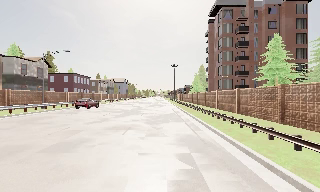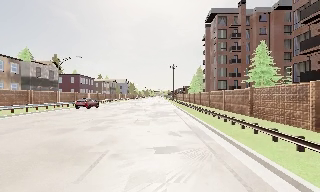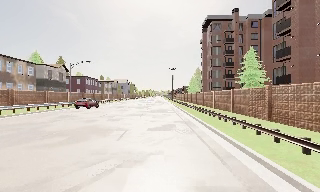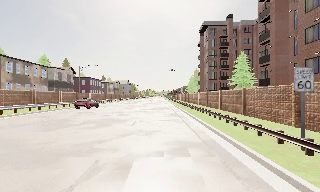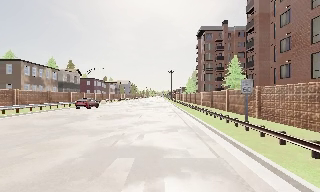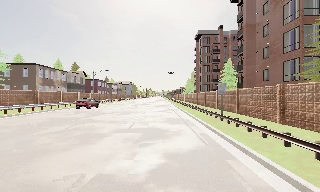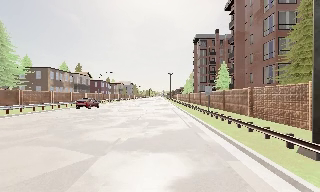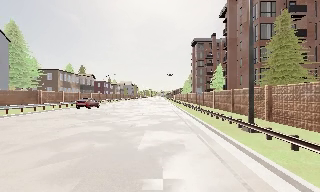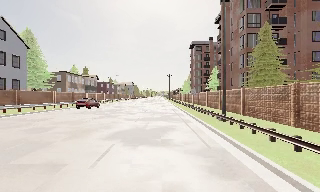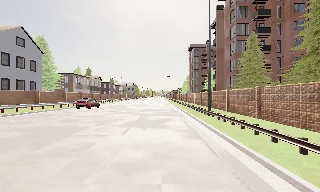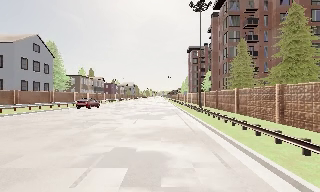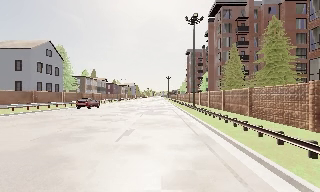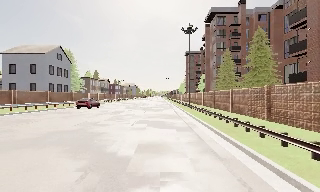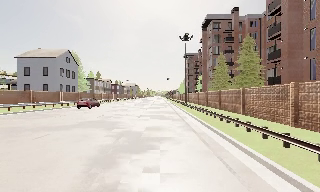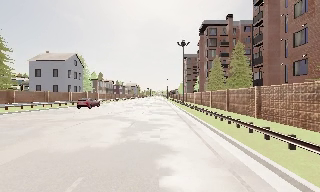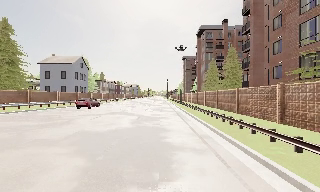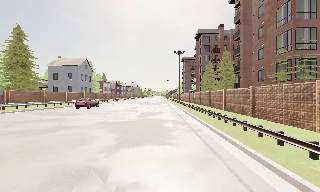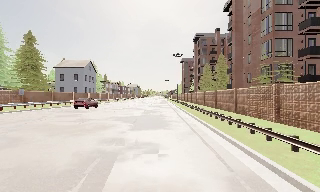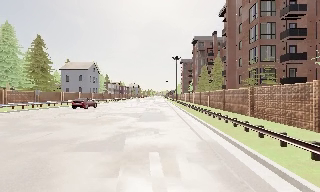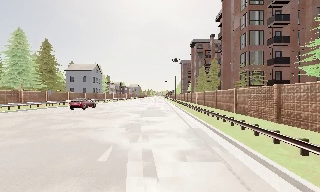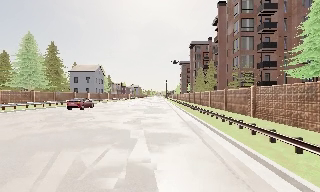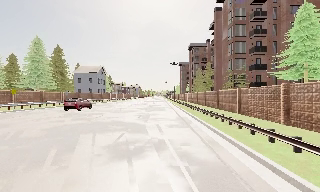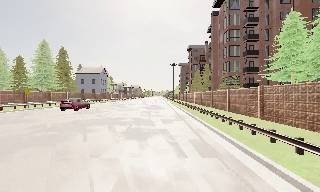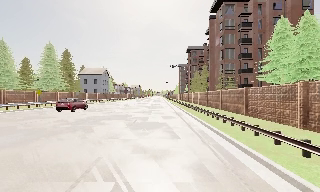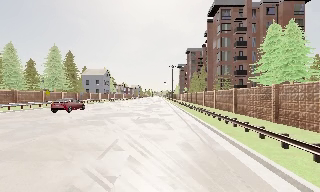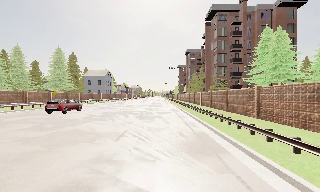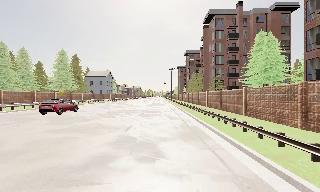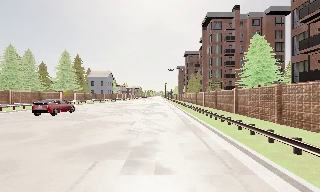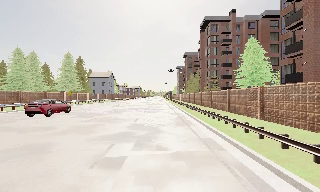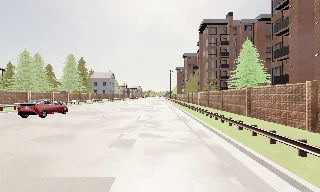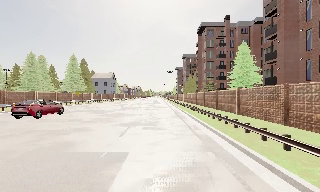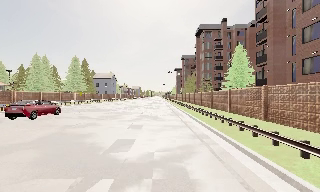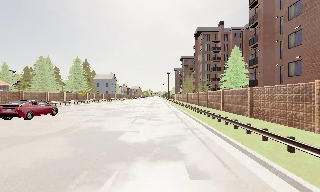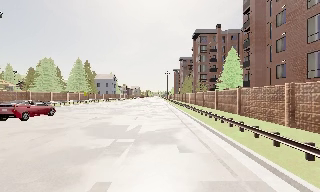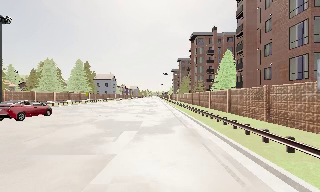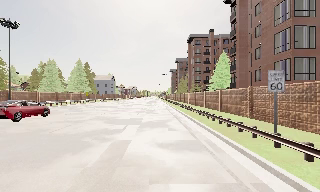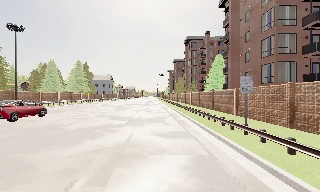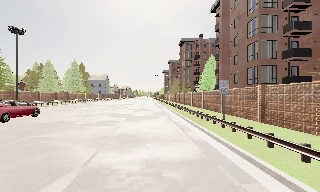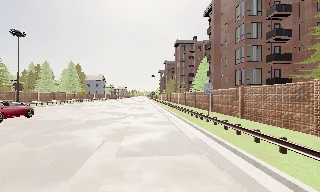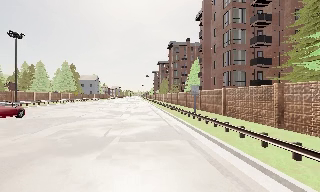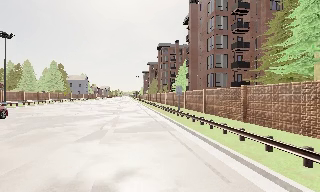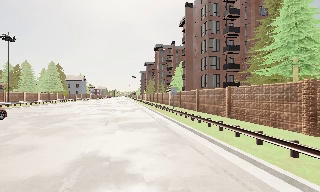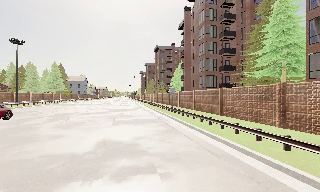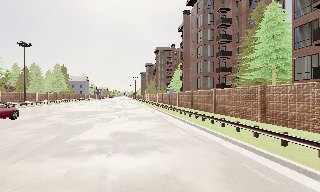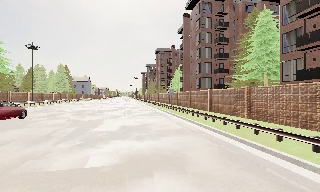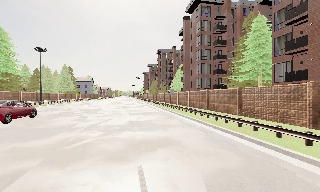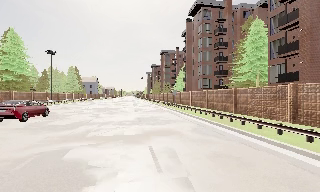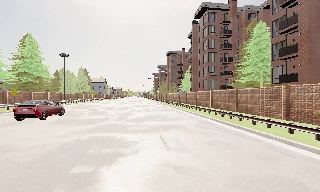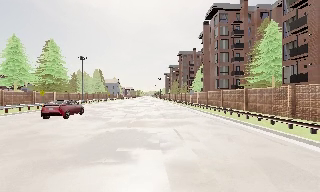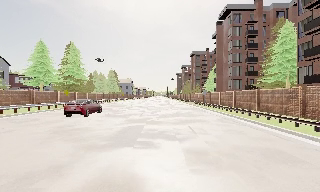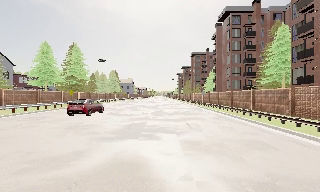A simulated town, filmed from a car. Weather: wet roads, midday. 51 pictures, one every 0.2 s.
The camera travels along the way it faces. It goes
backward.
0.0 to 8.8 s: The camera swings to its right by about 10 degrees, and the scene slides to the left. It travels backward, about 105 m, so what stands in front gets smaller. It loses speed.
8.8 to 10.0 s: The camera swings to its left by about 10 degrees, and the scene slides to the right. It travels backward, about 8 m, so what stands in front gets smaller.
The film runs backward here.
